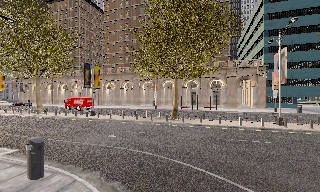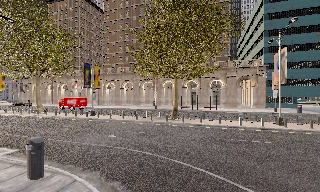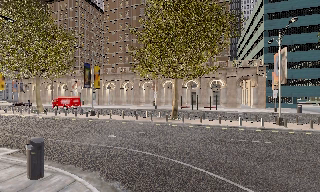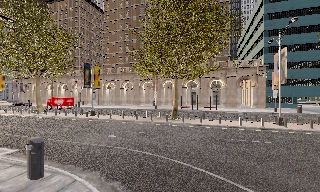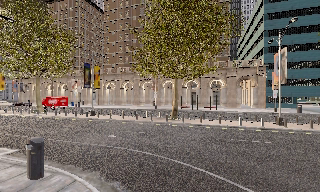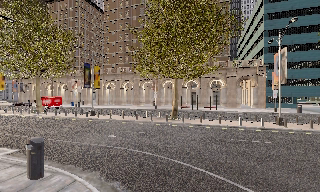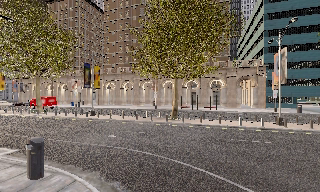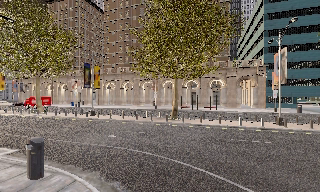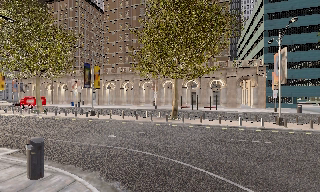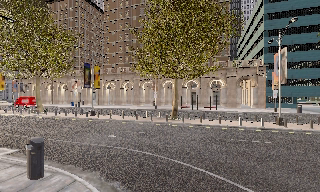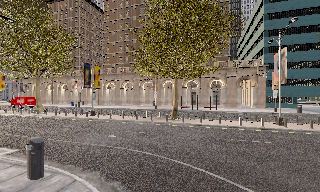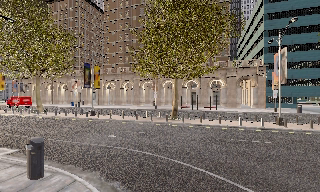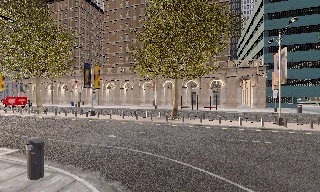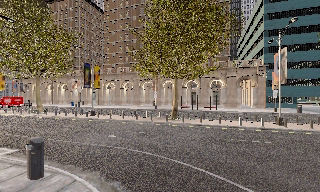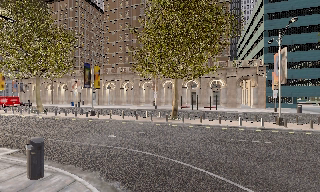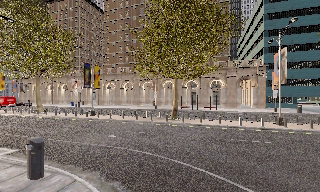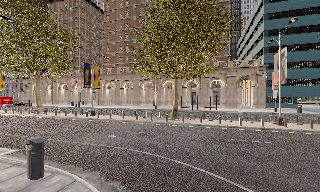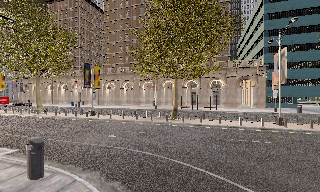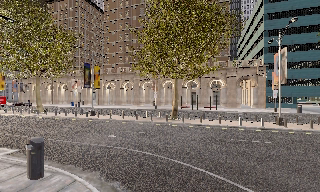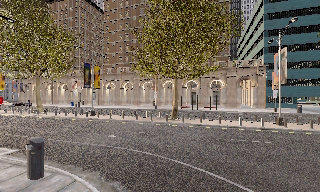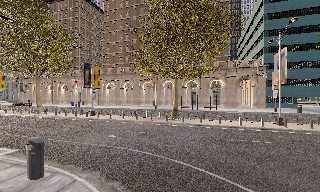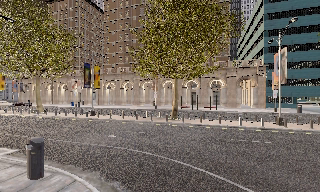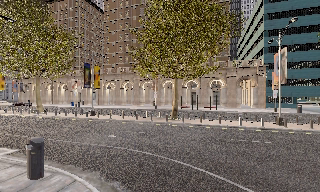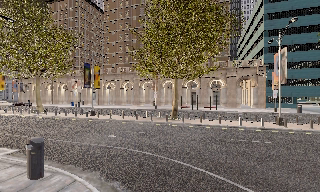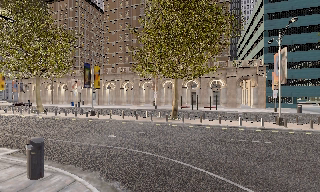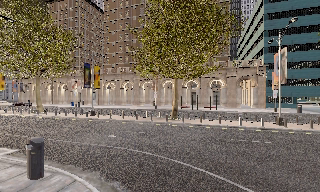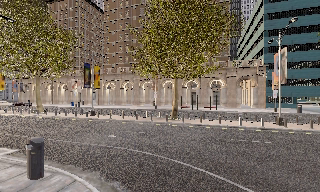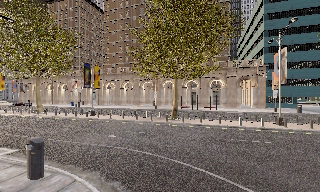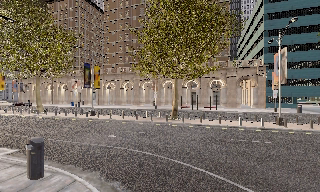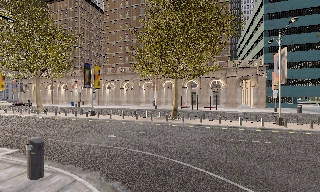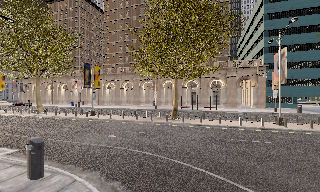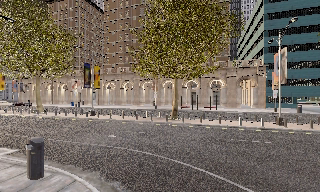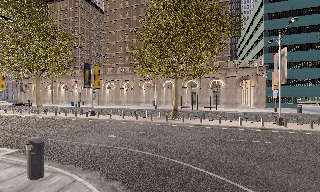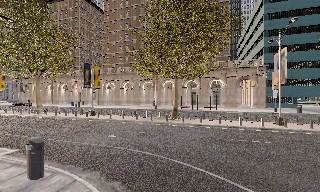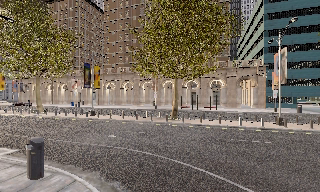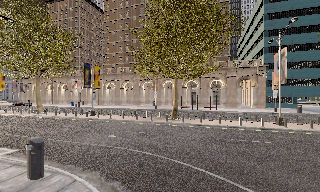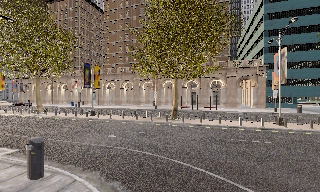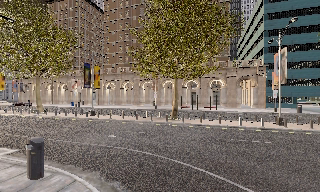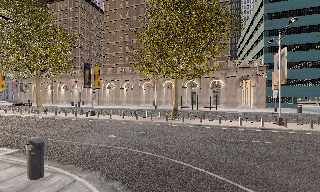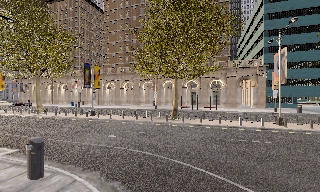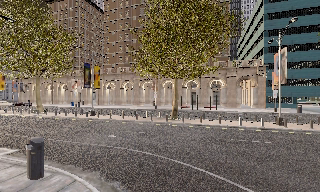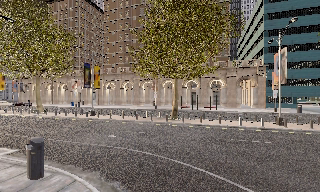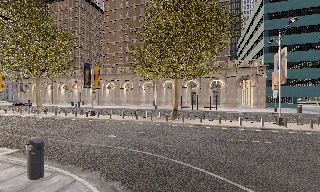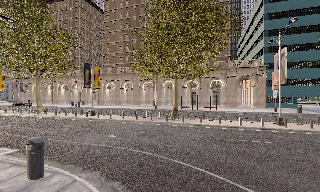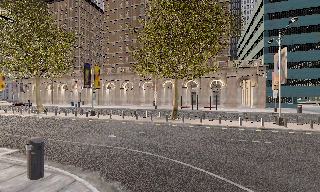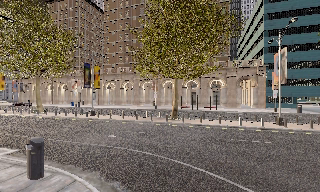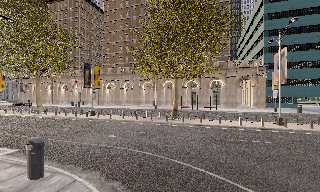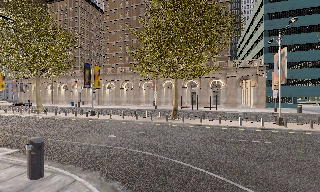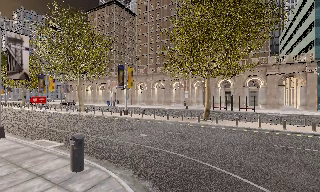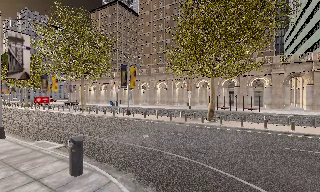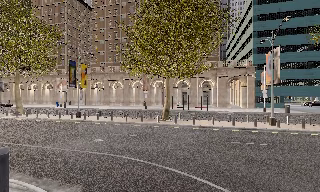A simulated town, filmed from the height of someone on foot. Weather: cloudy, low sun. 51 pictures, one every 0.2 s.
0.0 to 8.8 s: The camera keeps its place and its aim.
8.8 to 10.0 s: The camera travels forward, about 1 m, so what stands in front looms larger. It gains speed.
The film runs forward here.
